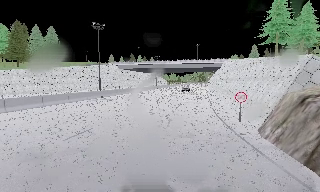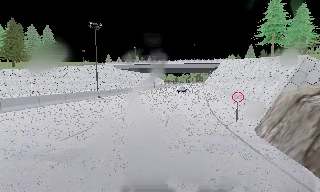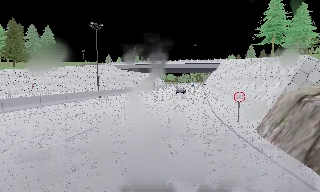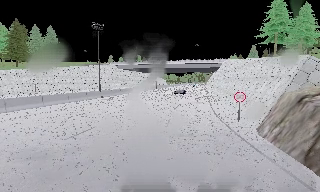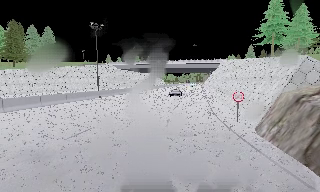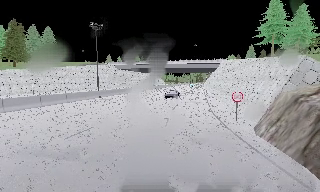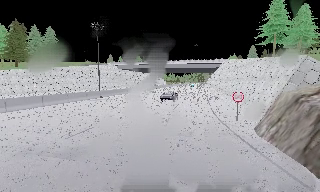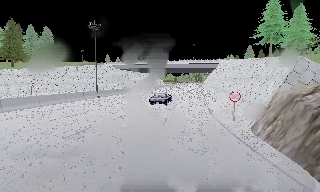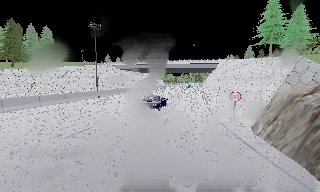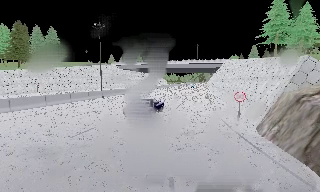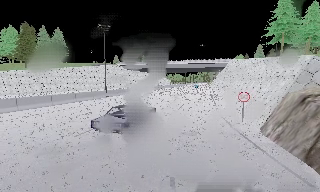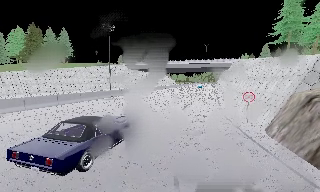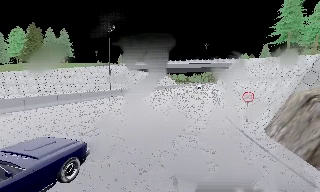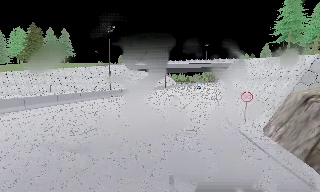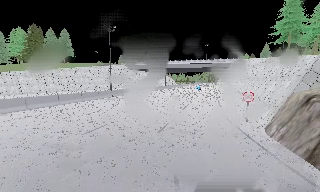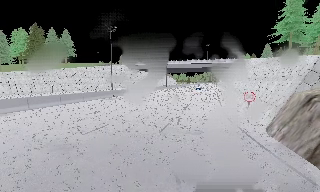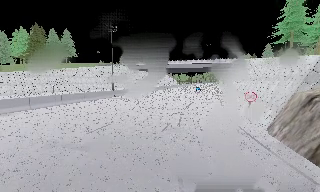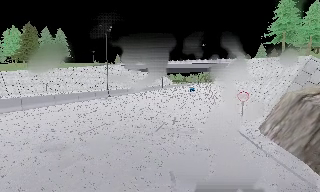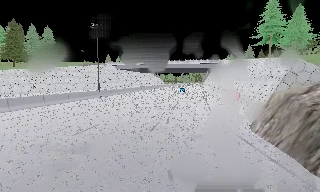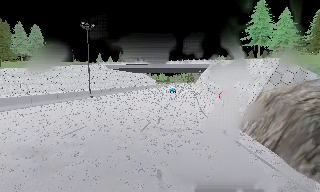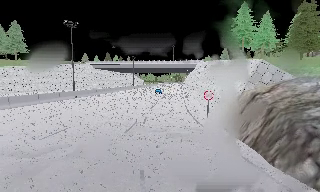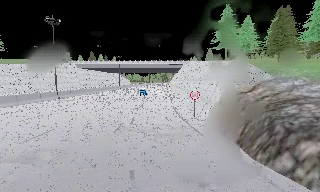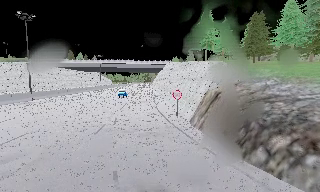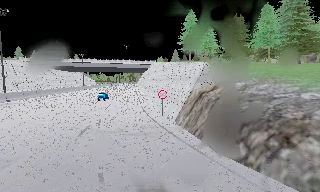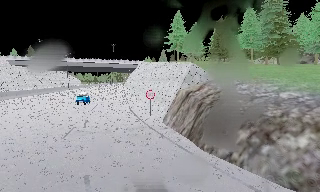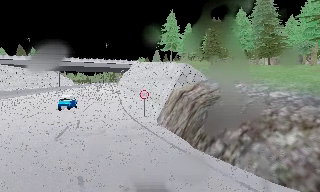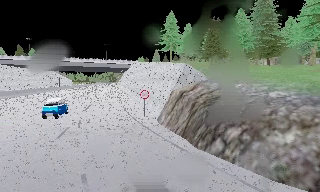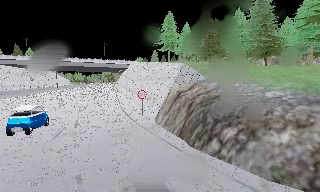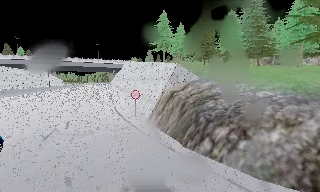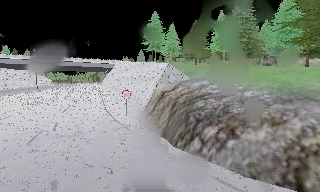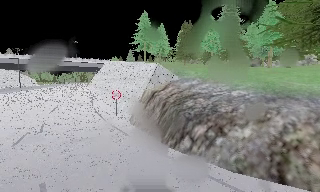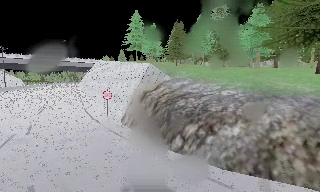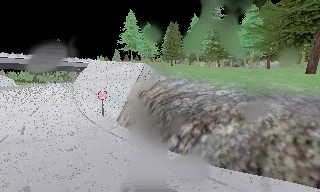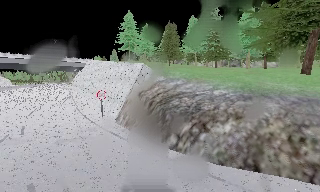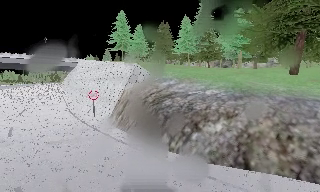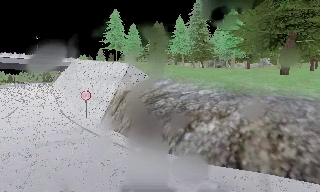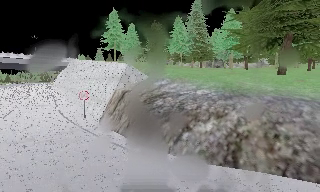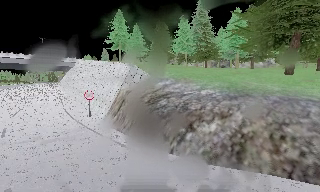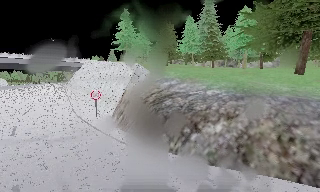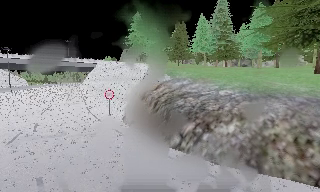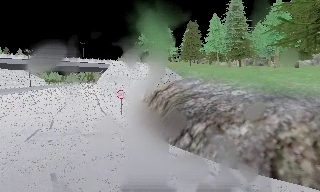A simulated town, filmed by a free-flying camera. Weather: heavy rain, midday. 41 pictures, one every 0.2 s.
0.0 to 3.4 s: The camera travels backward, about 0.5 m, so what stands in front gets smaller.
3.4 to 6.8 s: The scene slides to the left, as the camera pans about 50 degrees to its right. It travels backward, about 0.5 m.
6.8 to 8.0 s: The camera shifts only a little, or ends up much as it began.
The film runs backward here.
